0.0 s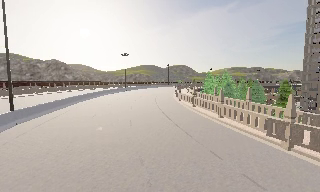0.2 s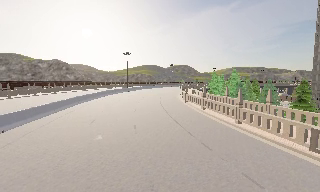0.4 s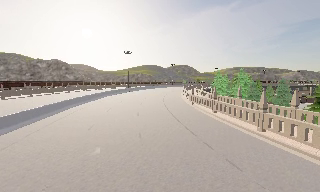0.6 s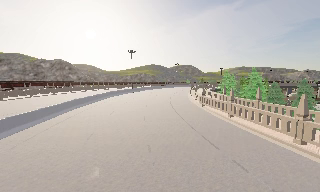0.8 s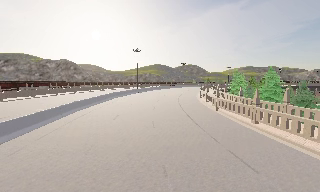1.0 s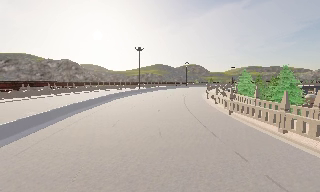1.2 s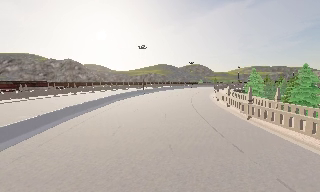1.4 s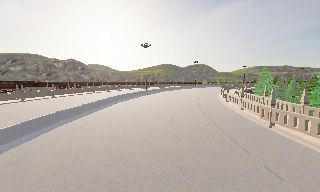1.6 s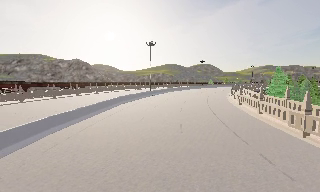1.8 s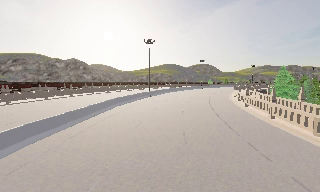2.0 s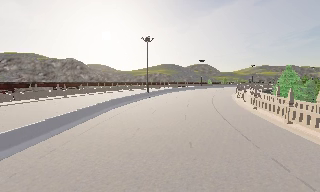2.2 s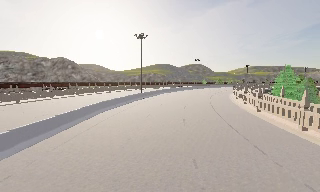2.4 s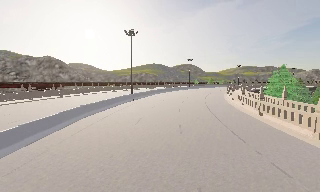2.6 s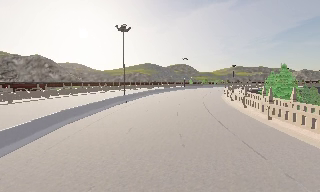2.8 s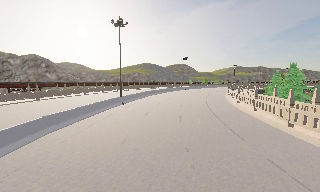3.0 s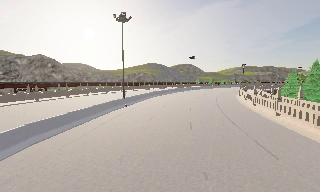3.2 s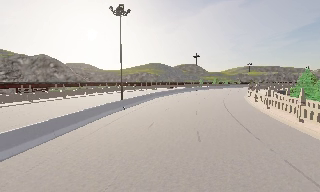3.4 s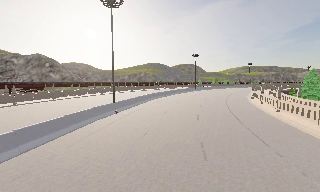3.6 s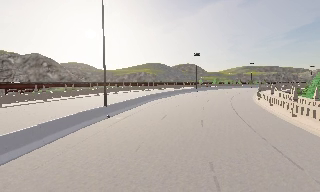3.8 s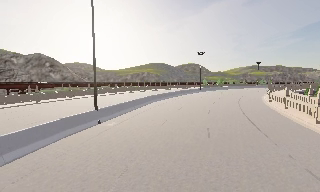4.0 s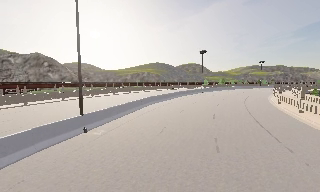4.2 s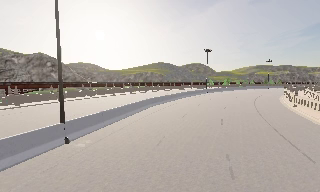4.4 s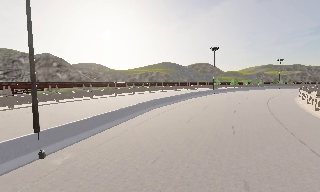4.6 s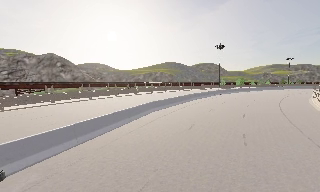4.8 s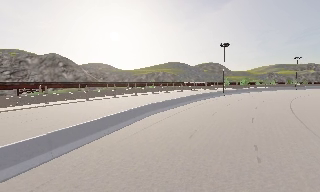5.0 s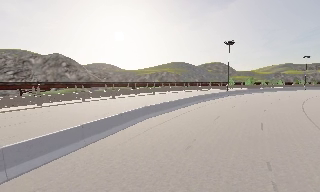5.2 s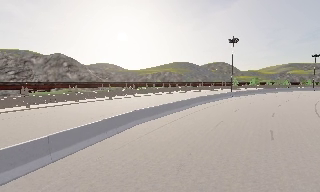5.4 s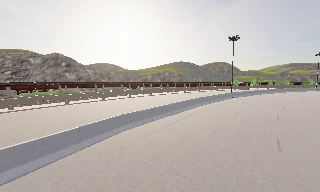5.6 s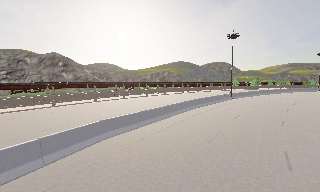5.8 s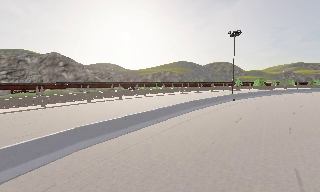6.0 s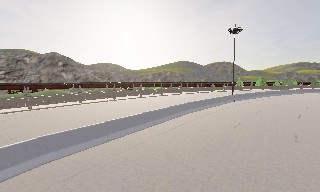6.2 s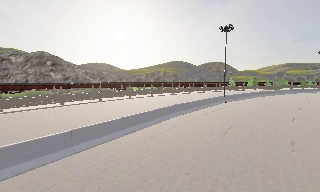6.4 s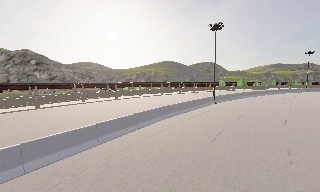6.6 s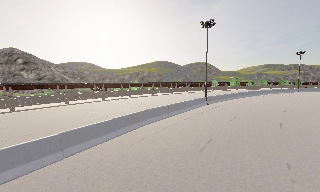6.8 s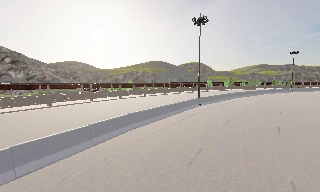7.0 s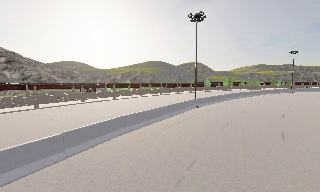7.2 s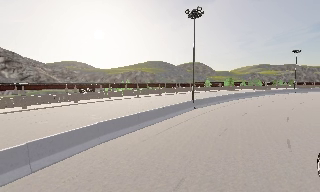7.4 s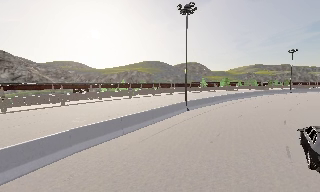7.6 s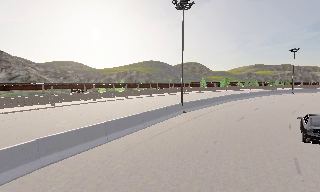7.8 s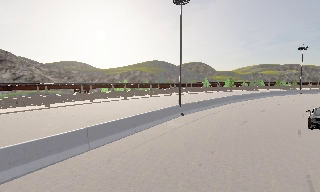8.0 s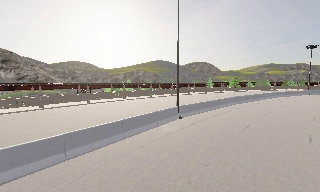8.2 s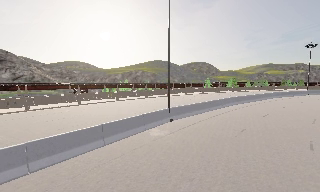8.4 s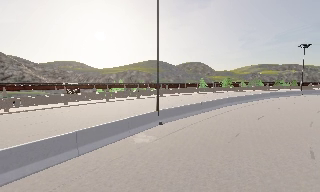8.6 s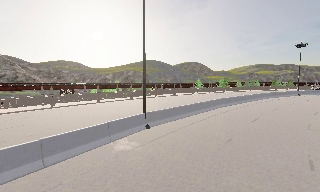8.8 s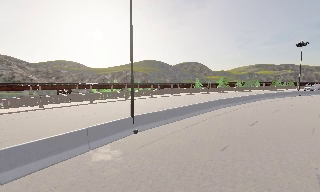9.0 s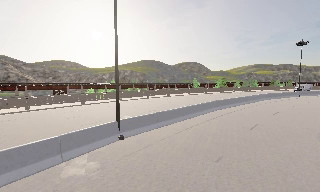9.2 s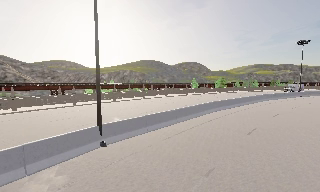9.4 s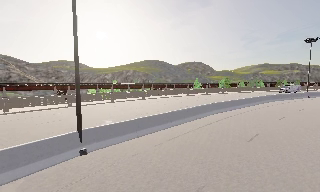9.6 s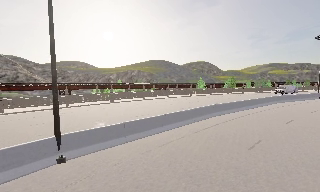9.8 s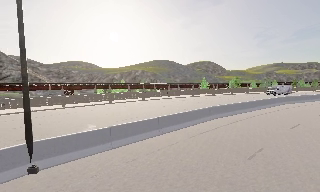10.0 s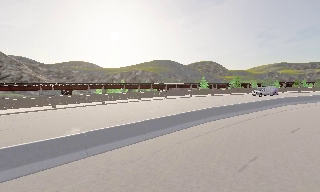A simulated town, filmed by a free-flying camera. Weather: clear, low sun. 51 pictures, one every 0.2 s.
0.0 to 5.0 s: The camera swings to its left by about 10 degrees, and the scene slides to the right. It travels forward, about 50 m, so what stands in front looms larger.
5.0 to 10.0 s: The camera travels forward and to its right, about 35 m, so what stands in front looms larger.
The film runs forward here.
